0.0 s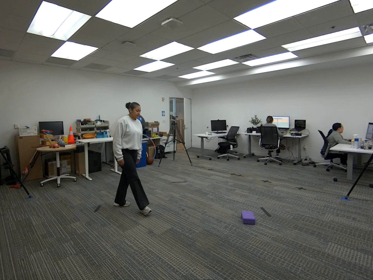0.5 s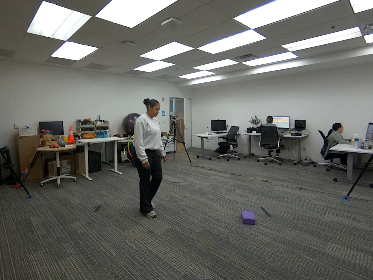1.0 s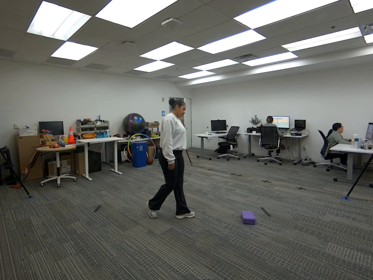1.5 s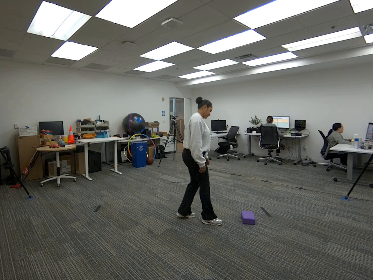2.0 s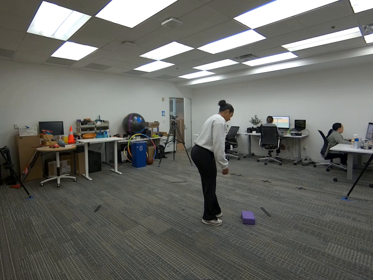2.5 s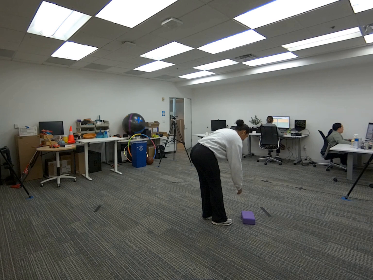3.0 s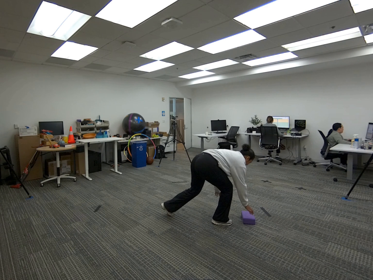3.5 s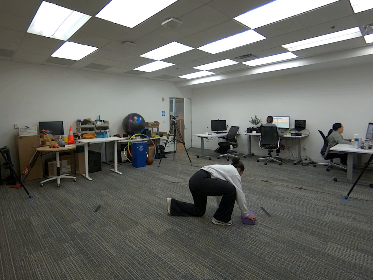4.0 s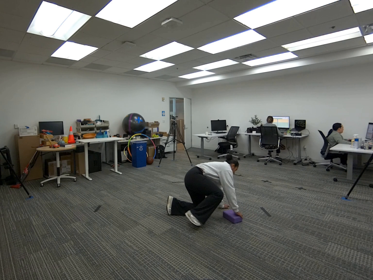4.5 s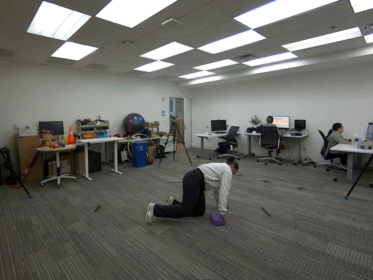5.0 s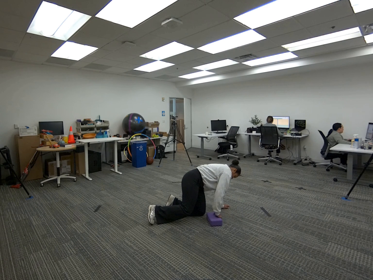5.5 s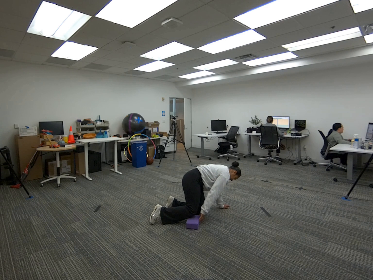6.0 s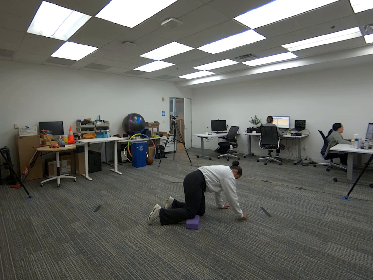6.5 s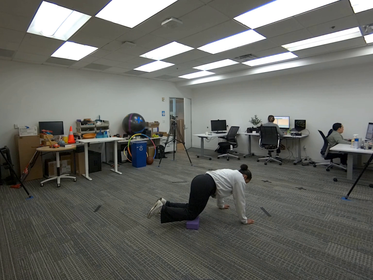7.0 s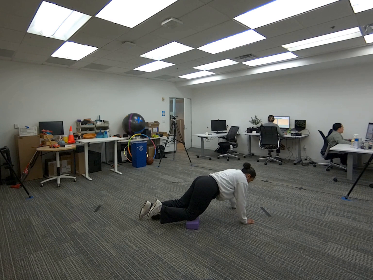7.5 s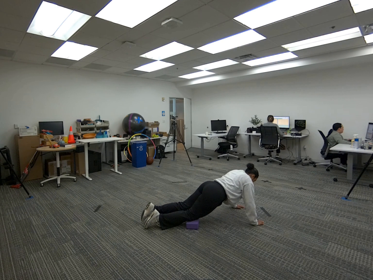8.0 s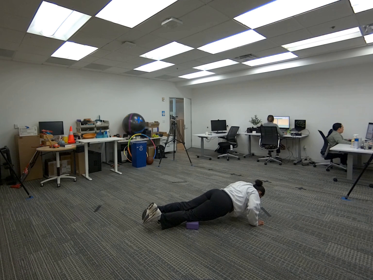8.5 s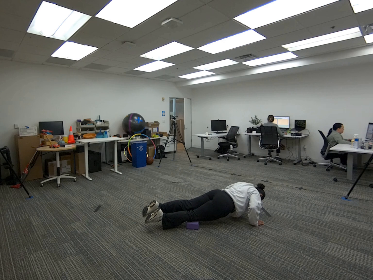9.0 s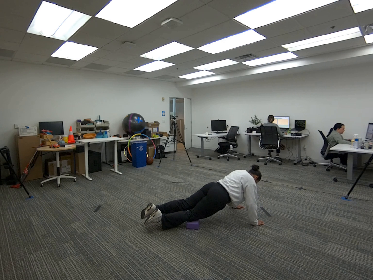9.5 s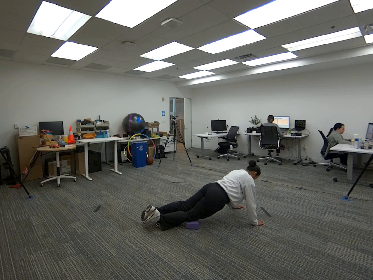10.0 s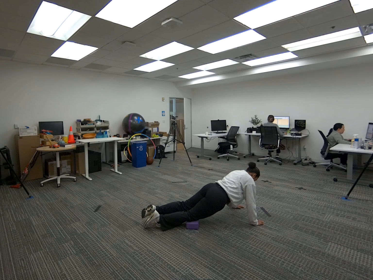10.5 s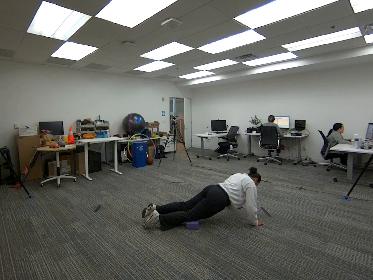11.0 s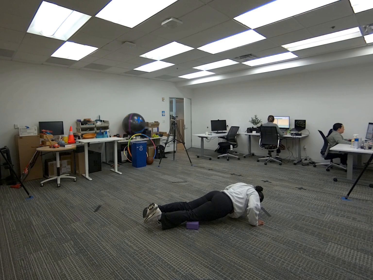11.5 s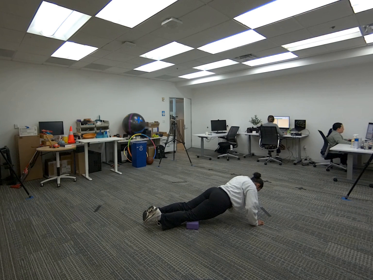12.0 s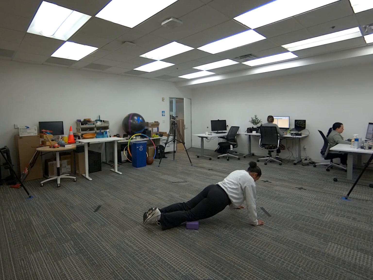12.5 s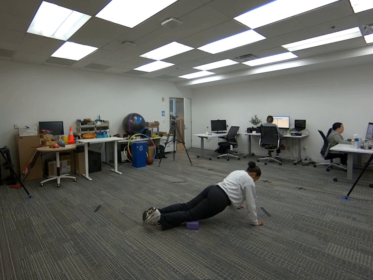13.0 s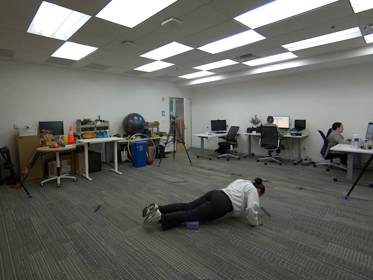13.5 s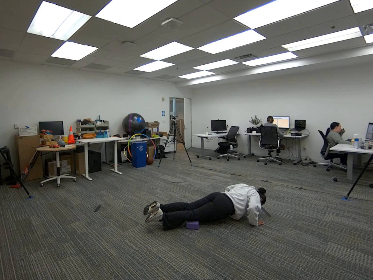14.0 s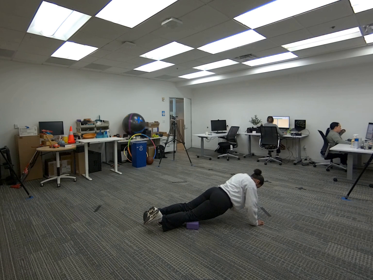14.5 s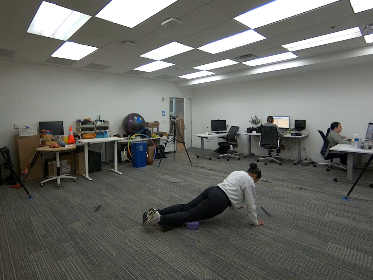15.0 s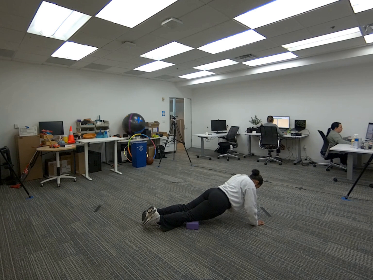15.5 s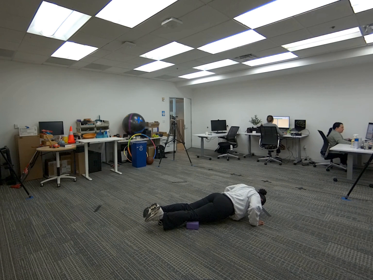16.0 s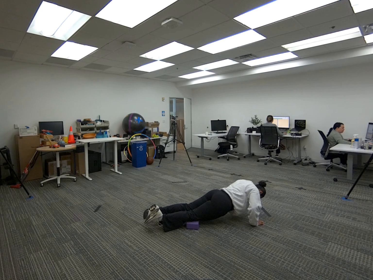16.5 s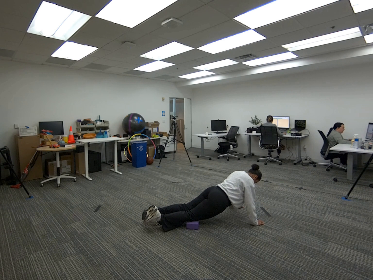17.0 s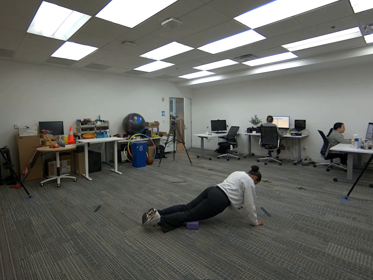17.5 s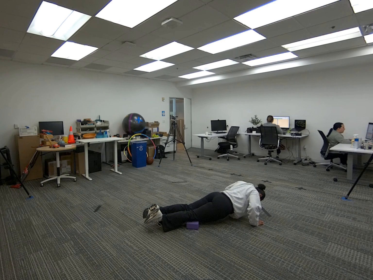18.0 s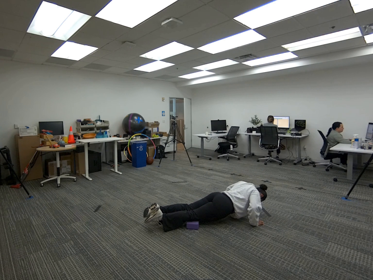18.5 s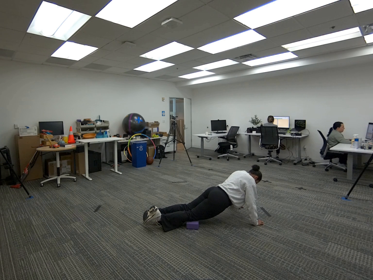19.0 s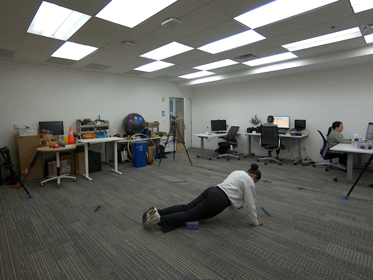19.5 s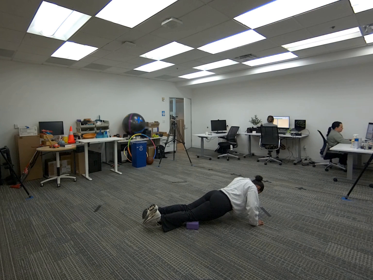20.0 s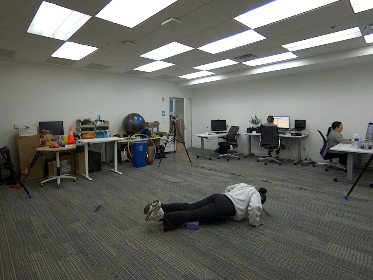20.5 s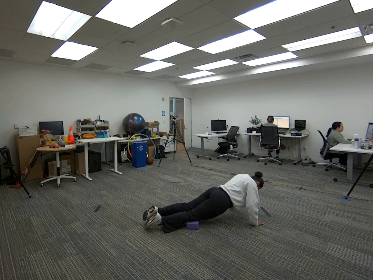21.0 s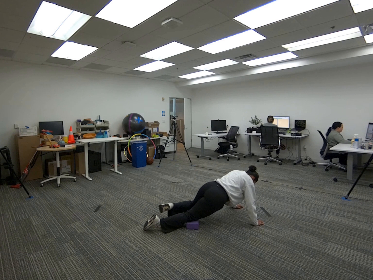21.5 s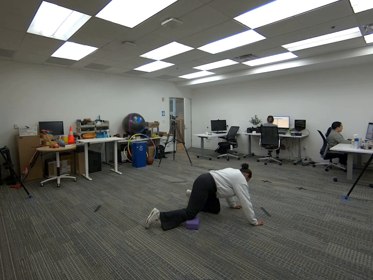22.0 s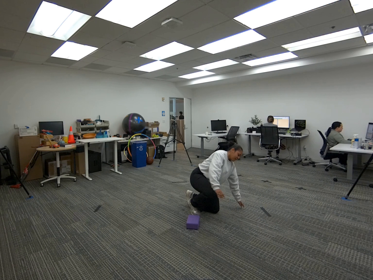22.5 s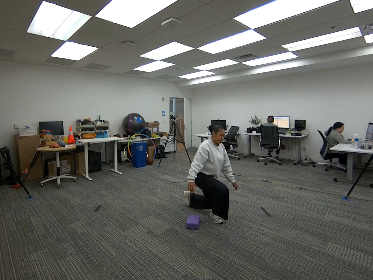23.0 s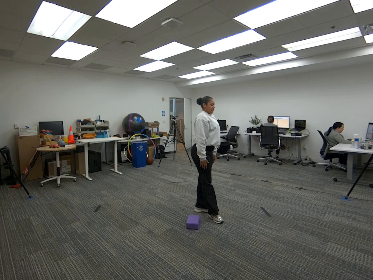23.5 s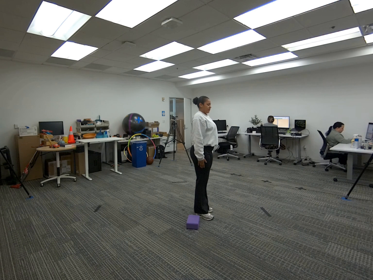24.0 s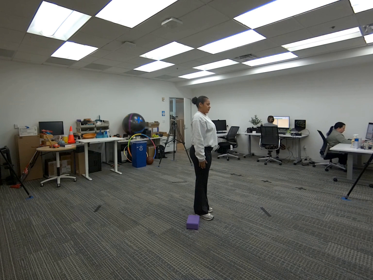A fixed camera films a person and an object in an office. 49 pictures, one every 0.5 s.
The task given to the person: Walk over to the yoga block and use the yoga block as support as you perform a few push ups. Stand up when complete.
